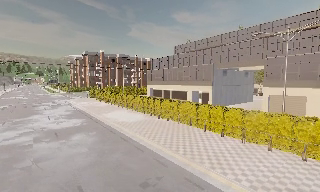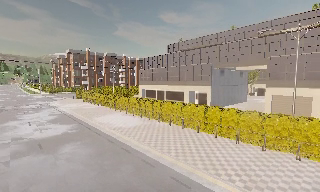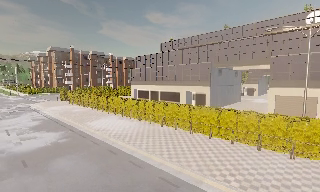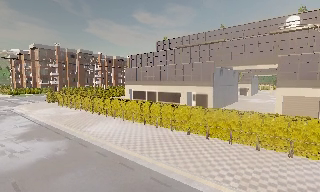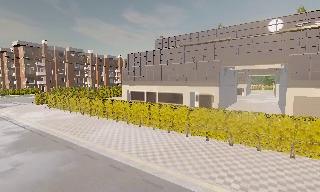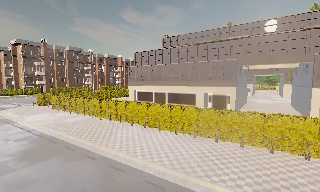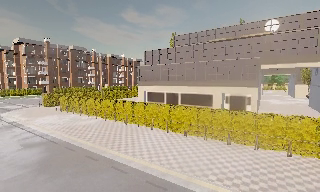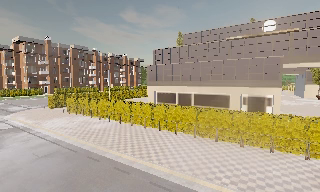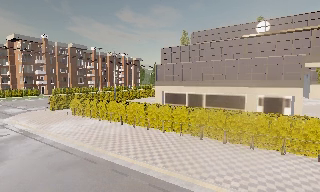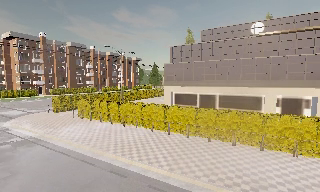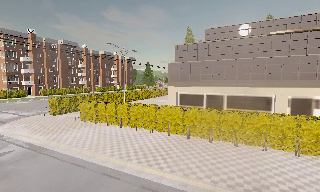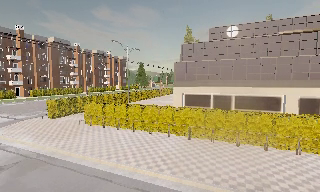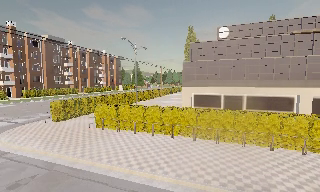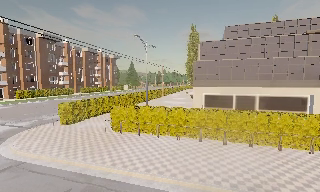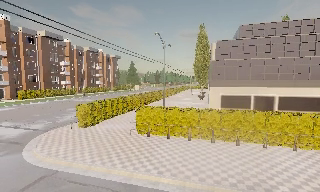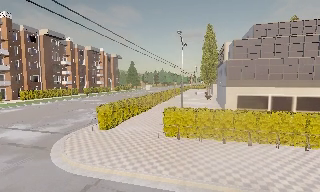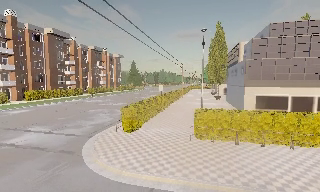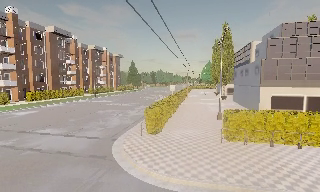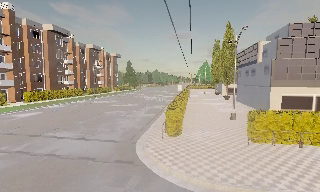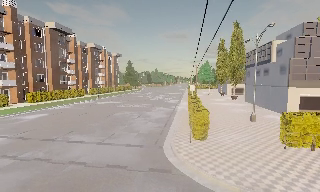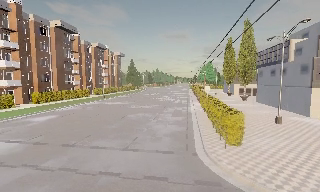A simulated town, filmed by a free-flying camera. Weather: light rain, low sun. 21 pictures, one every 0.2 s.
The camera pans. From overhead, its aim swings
clockwise.
0.0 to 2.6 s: The camera pans to its right, which is clockwise from overhead, by about 35 degrees. It travels to its left and forward, about 30 m, so close, fixed things drift to the right.
2.6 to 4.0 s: The camera travels to its left, about 15 m, so close, fixed things drift to the right.
The film runs forward here.
